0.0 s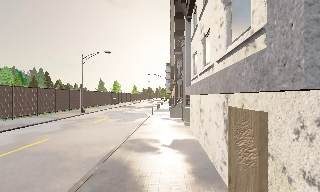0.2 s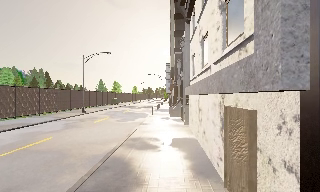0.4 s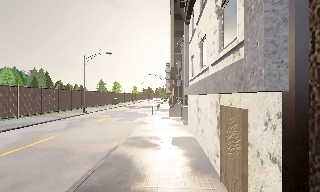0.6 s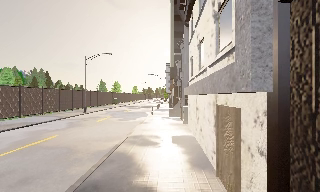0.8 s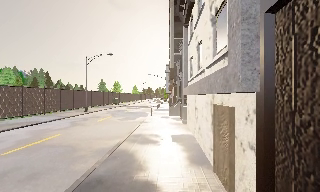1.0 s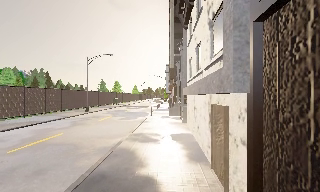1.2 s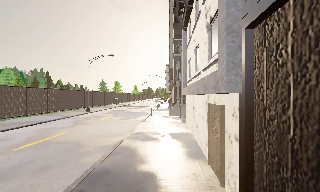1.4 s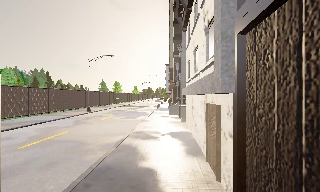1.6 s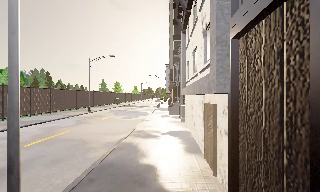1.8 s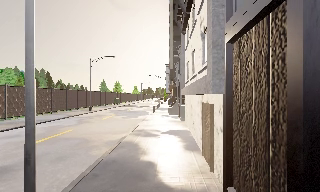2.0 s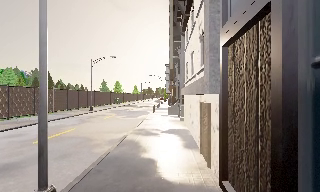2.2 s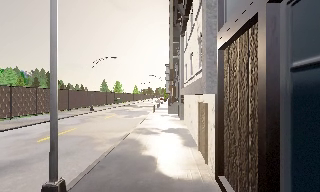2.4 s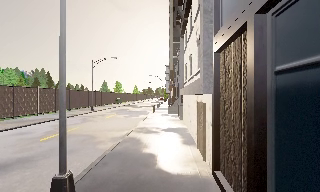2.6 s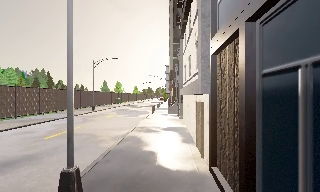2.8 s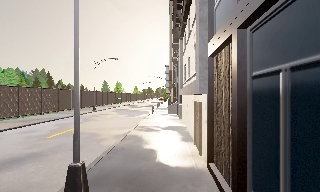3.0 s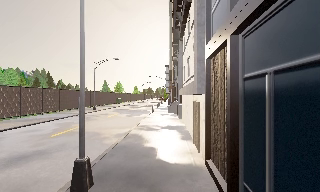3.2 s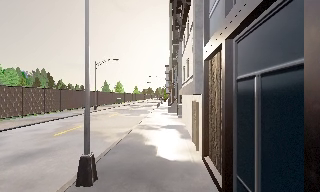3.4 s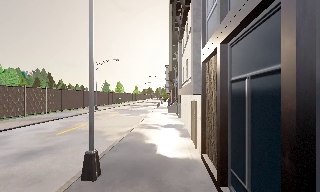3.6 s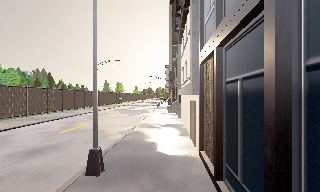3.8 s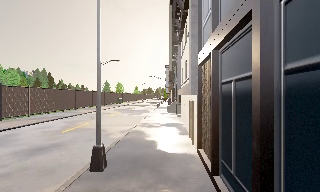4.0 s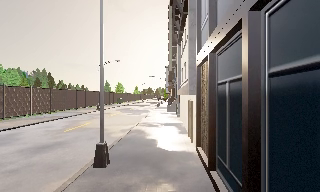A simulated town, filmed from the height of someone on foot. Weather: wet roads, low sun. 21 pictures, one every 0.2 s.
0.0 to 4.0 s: The camera travels backward, about 5 m, so what stands in front gets smaller.
The film runs backward here.
